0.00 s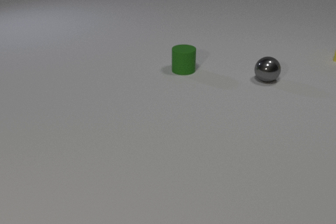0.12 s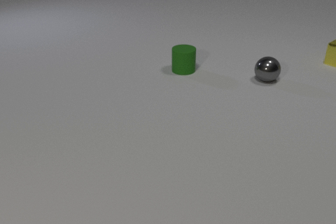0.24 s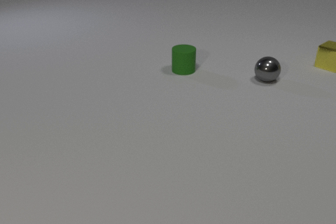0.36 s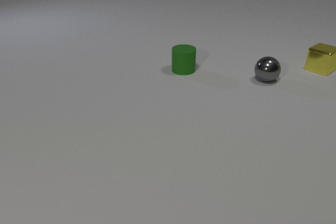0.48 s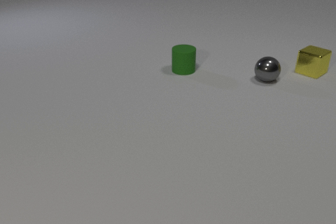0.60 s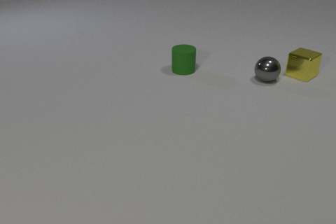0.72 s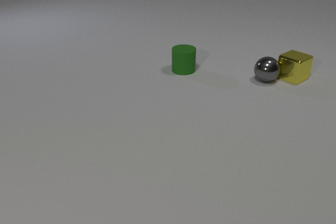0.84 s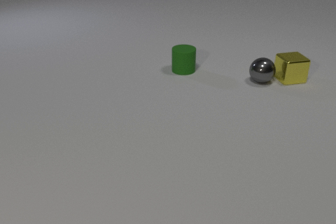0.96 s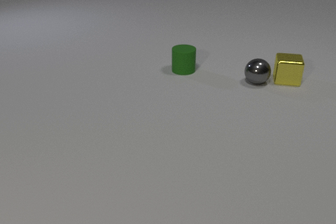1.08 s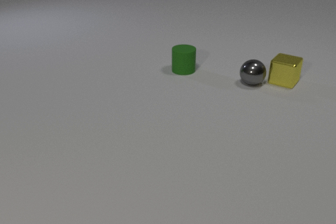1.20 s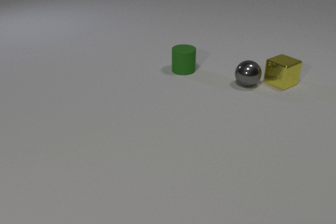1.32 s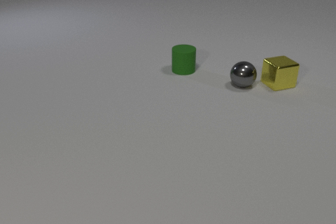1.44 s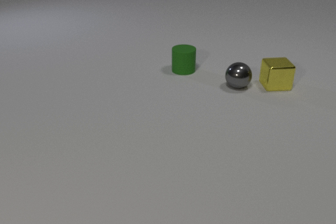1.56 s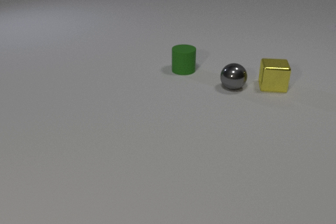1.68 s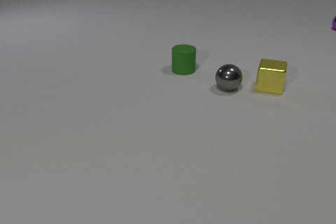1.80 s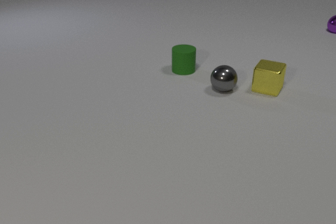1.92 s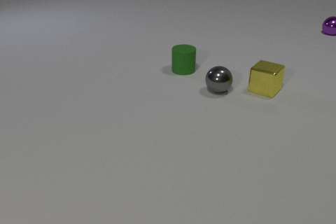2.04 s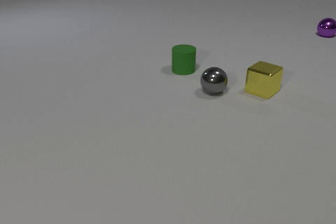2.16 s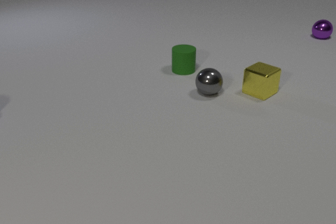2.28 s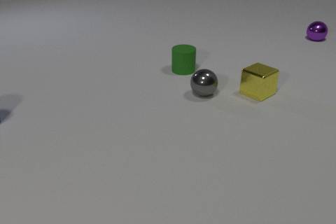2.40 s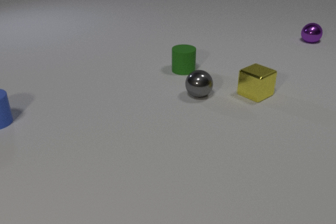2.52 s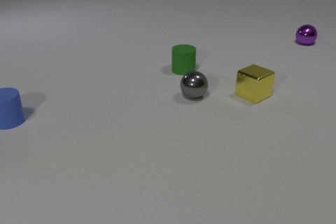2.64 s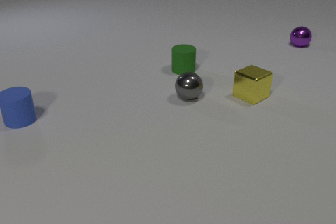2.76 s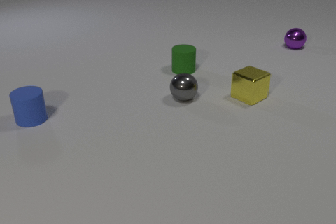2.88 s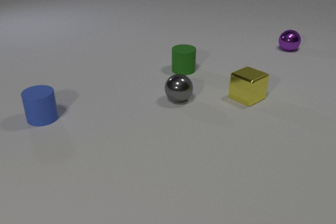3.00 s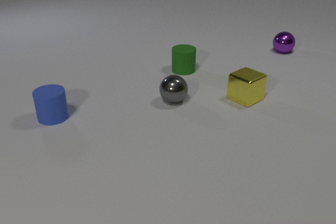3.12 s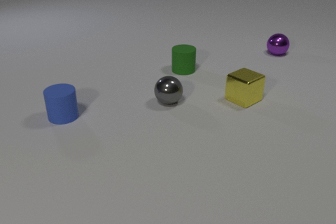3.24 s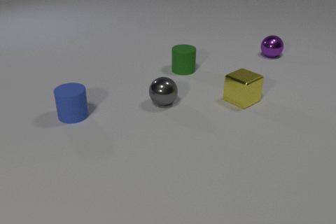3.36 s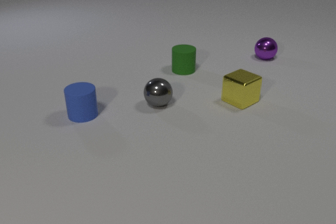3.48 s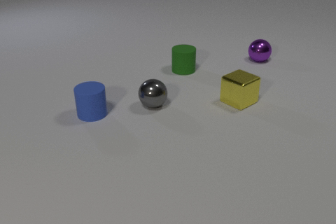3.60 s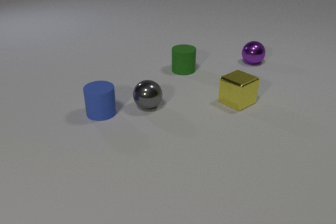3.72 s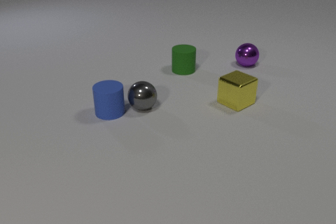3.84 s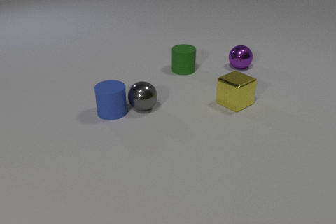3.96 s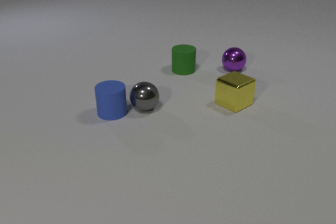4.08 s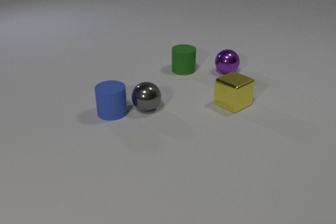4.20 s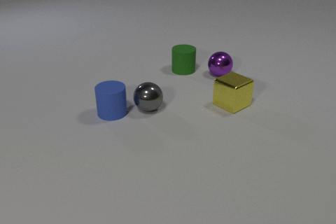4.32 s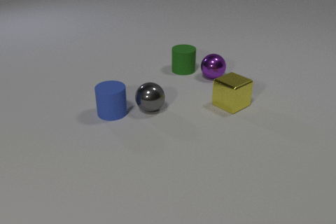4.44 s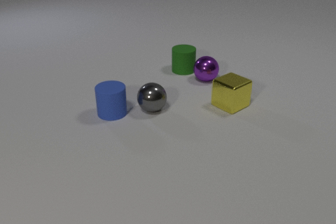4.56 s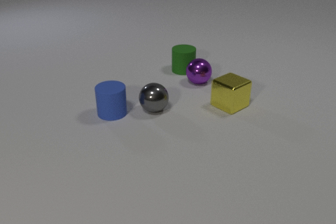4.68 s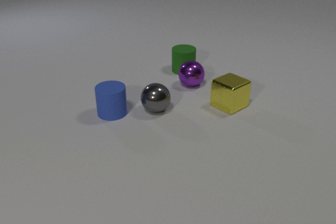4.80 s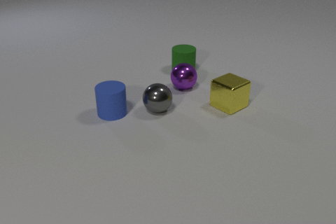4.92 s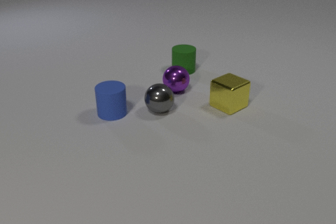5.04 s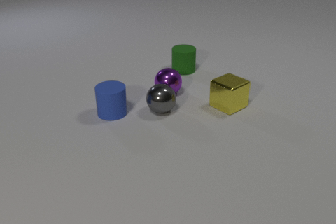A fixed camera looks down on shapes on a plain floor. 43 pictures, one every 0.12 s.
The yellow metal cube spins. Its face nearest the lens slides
to the left.
The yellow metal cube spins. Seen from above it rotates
clockwise.
0.00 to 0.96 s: The yellow metal cube slides toward the camera and to the left, spins so that its near face slides to the left, clockwise seen from above. The gray metal sphere rolls to the left and toward the camera. The yellow metal cube and the gray metal sphere collide.
0.96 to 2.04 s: The yellow metal cube slides toward the camera and to the left, spins clockwise seen from above by about 120 degrees, its near face sliding to the left. The gray metal sphere rolls to the left and toward the camera. The purple metal sphere comes in at the right edge, rolls toward the camera and to the left.
2.04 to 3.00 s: The yellow metal cube slides toward the camera and to the left. The gray metal sphere rolls to the left and toward the camera. The blue rubber cylinder comes in at the left edge, slides to the right. The purple metal sphere rolls toward the camera and to the left.
3.00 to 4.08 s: The yellow metal cube slides toward the camera and to the left. The gray metal sphere rolls to the left and toward the camera. The blue rubber cylinder slides to the right. The purple metal sphere rolls toward the camera and to the left. The gray metal sphere and the blue rubber cylinder collide.
4.08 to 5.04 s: The gray metal sphere rolls to the right. The purple metal sphere rolls to the left and toward the camera.
What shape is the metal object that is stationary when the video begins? sphere.
Are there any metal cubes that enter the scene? no.
What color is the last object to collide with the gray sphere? blue.
